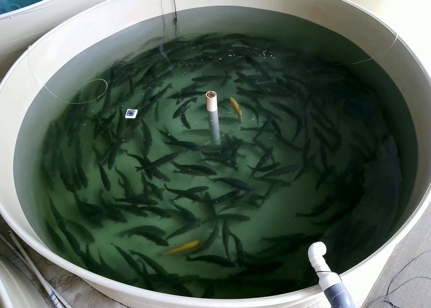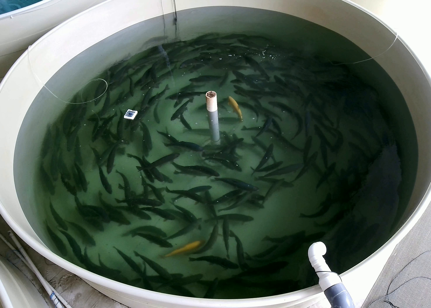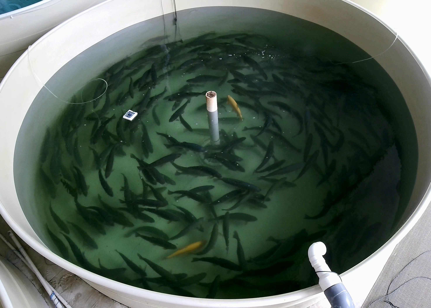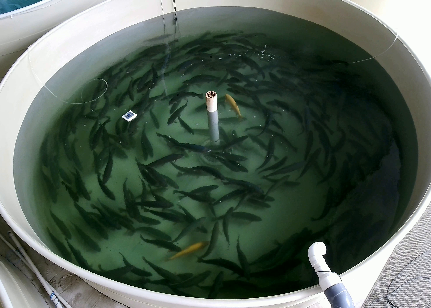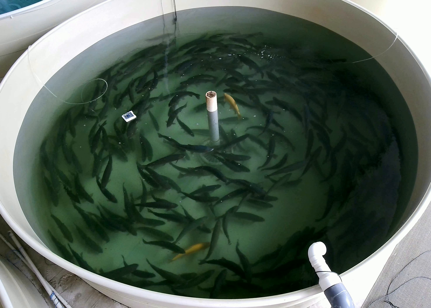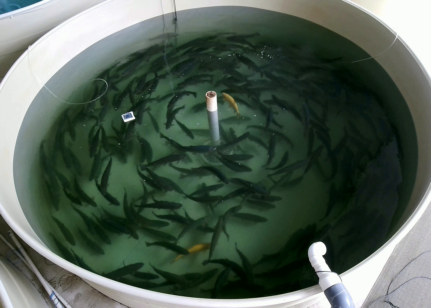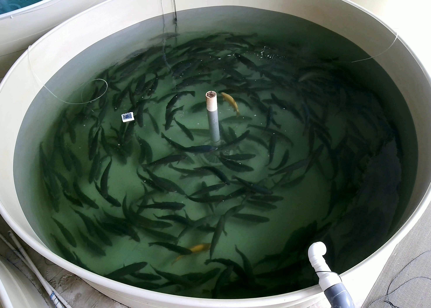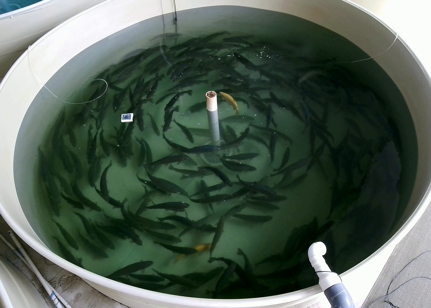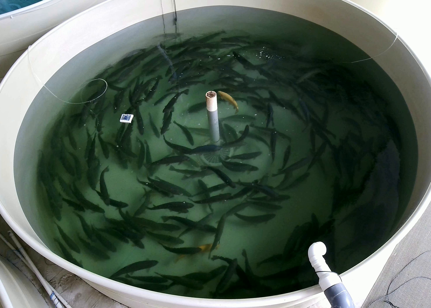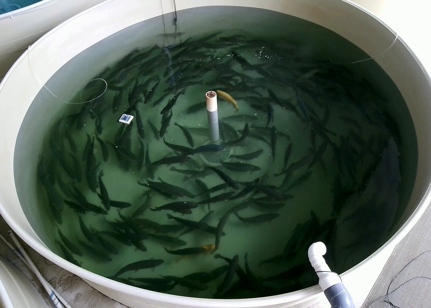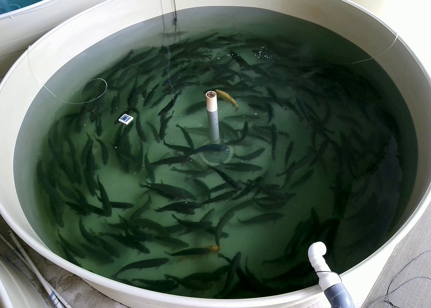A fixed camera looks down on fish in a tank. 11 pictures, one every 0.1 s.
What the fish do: Normal cruising.
